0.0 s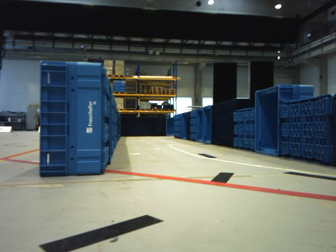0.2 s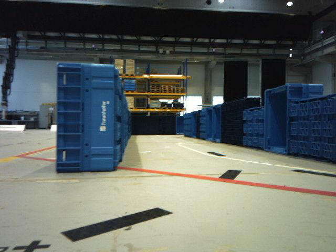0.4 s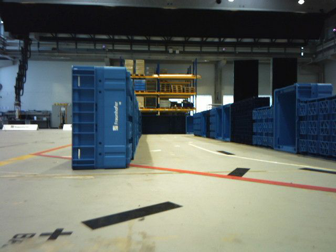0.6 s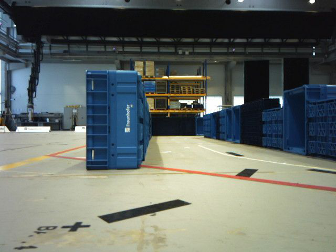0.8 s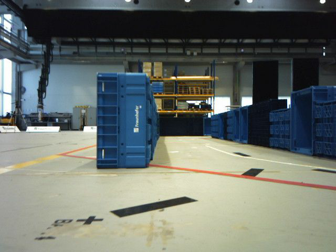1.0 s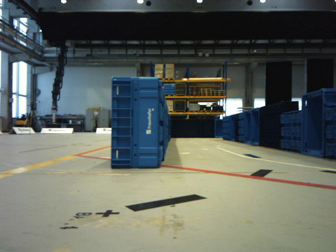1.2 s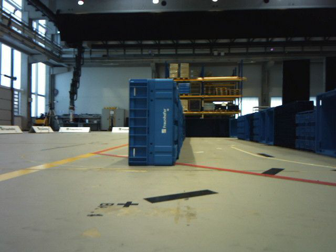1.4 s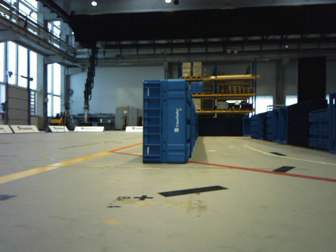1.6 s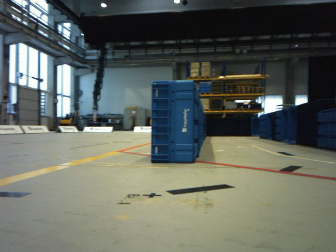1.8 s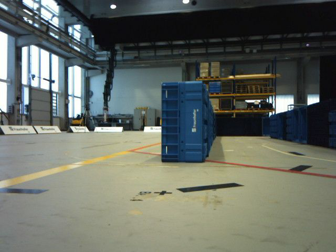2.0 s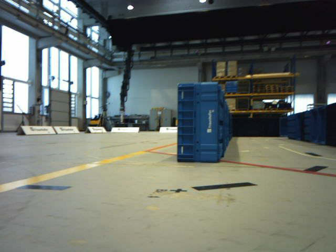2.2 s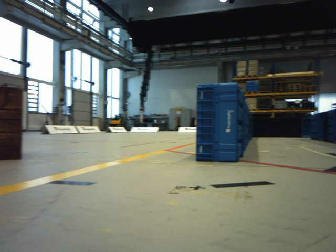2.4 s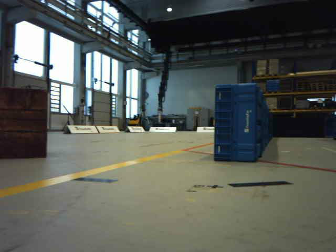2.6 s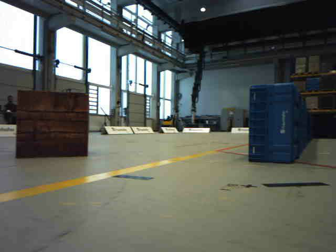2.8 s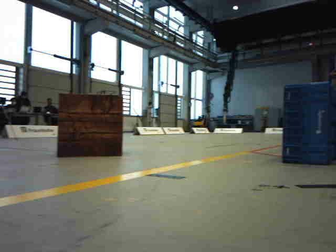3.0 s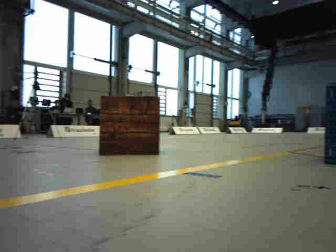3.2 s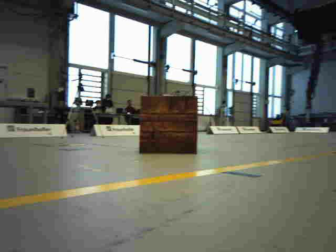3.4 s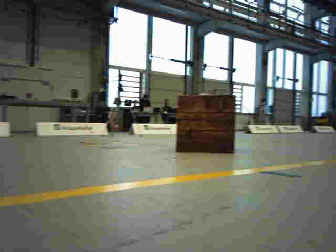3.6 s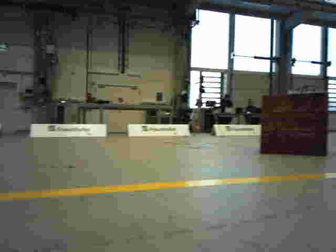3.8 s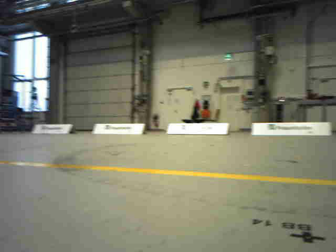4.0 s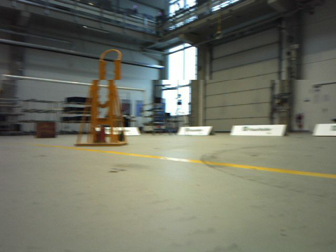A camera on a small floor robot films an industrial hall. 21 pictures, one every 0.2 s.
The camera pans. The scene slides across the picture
to the right.
The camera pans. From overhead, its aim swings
counterclockwise.
0.0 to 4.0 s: The camera pans to its left, which is counterclockwise from overhead, by about 95 degrees. It travels backward, about 0.8 m.
The film runs backward here.
